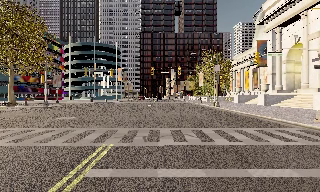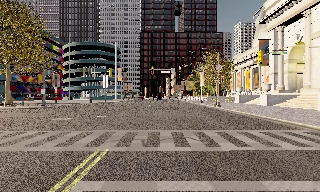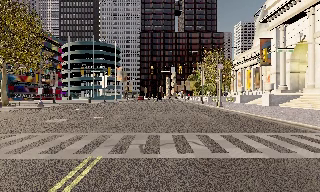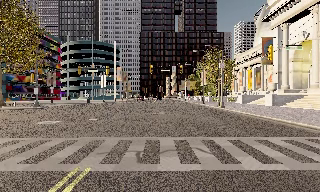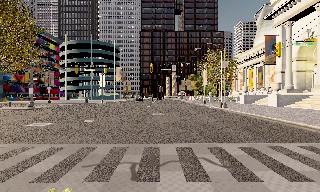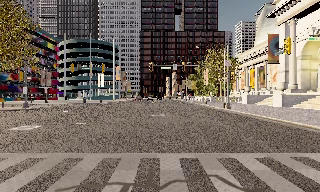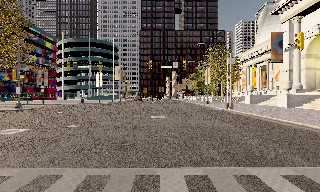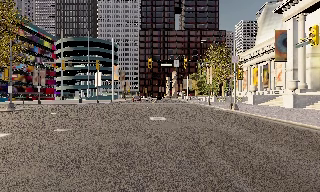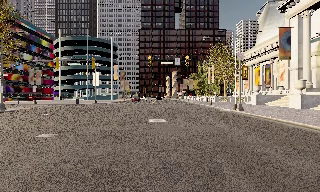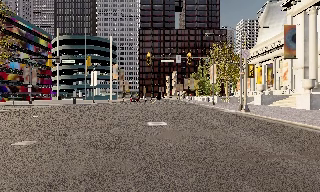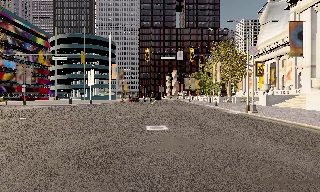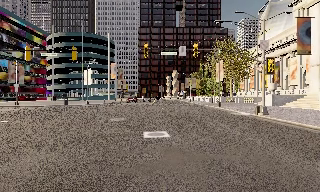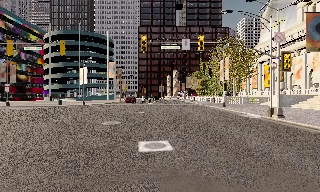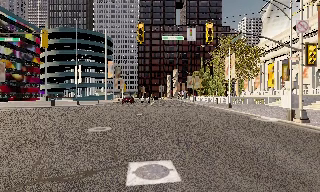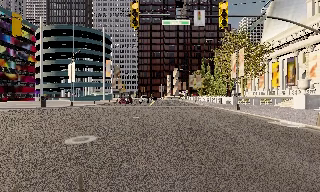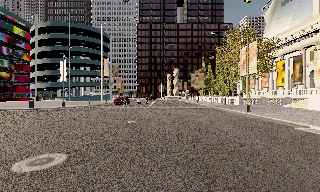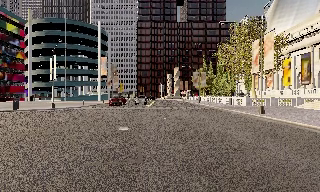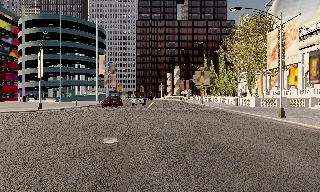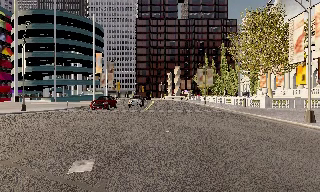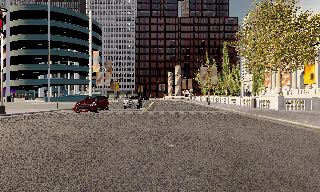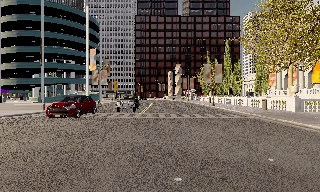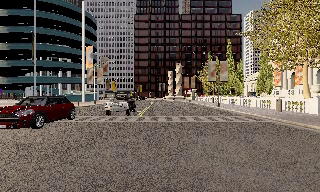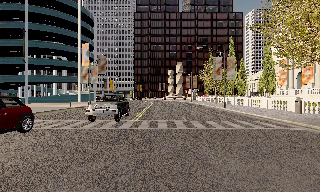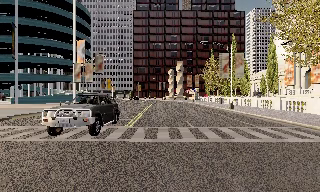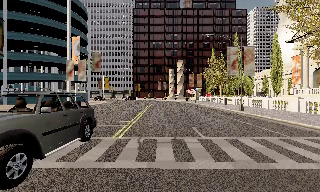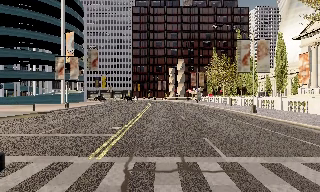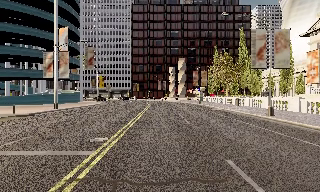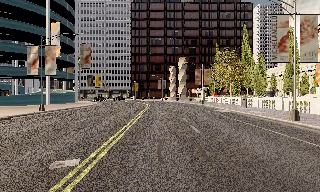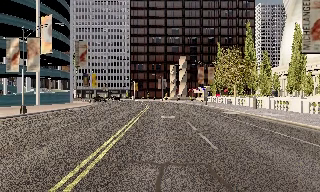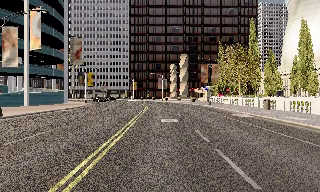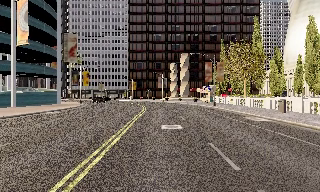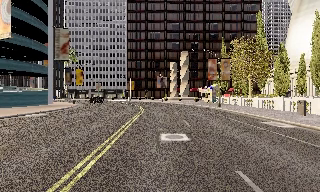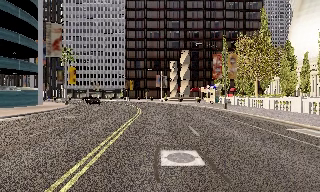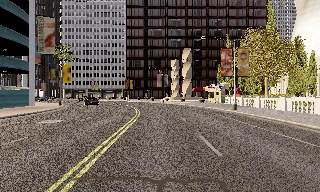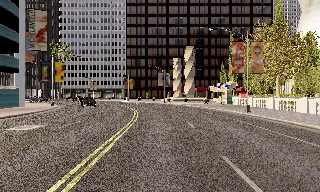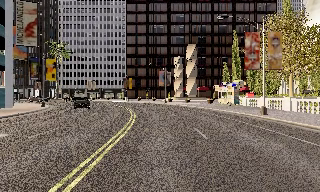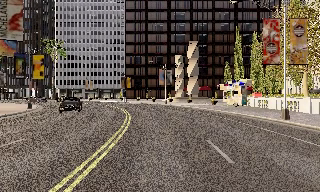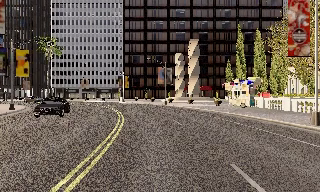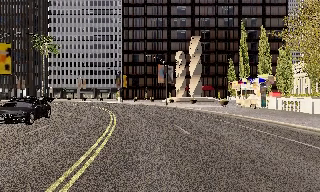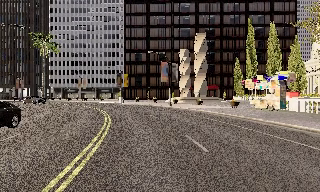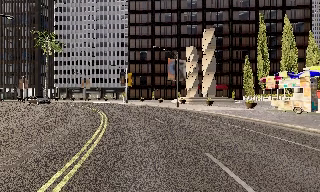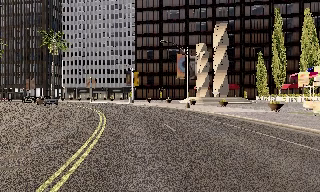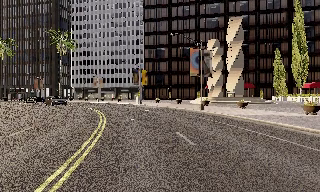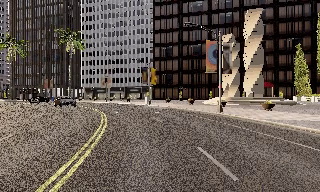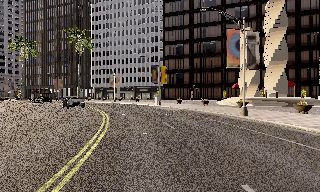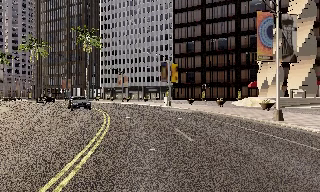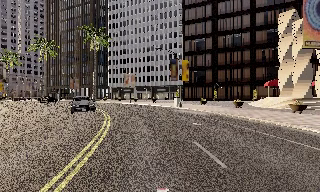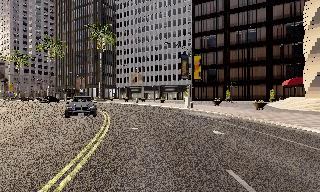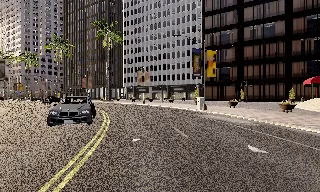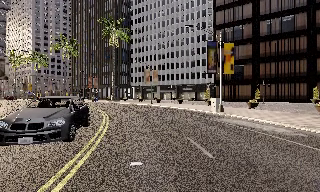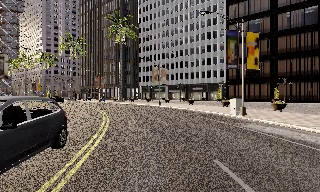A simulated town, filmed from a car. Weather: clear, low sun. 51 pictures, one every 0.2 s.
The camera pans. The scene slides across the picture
to the right.
The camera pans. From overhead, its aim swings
counterclockwise.
0.0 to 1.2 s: The camera travels forward, about 4.5 m, so what stands in front looms larger. It gains speed.
1.2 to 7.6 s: The camera travels forward, about 65 m, so what stands in front looms larger.
7.6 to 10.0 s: The scene slides to the right, as the camera pans about 35 degrees to its left. It travels forward, about 25 m.
The film runs forward here.
